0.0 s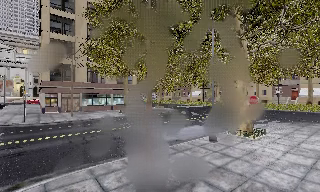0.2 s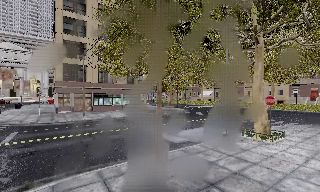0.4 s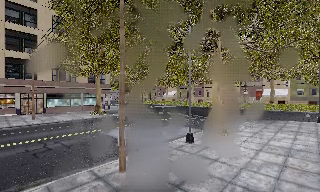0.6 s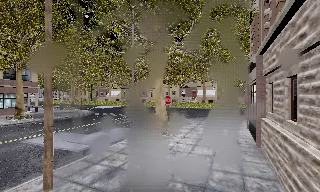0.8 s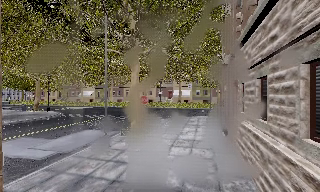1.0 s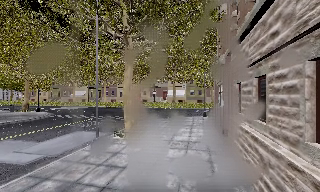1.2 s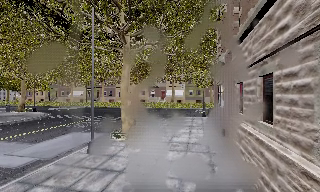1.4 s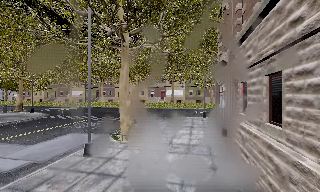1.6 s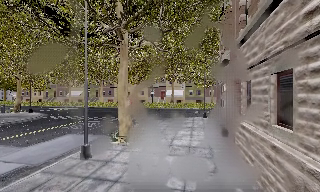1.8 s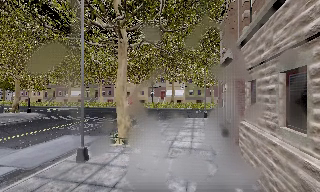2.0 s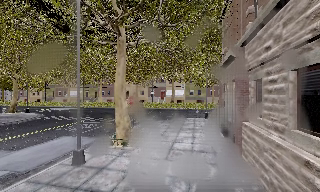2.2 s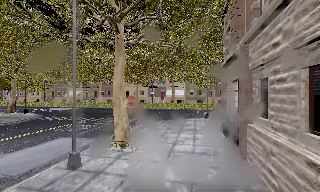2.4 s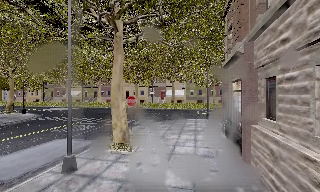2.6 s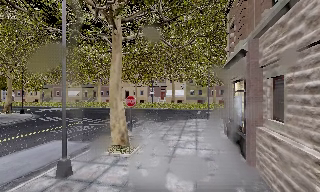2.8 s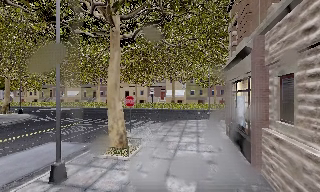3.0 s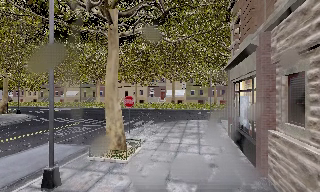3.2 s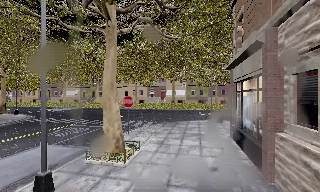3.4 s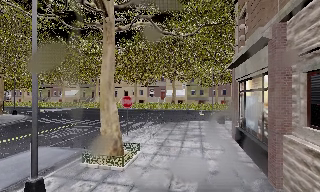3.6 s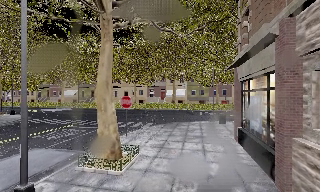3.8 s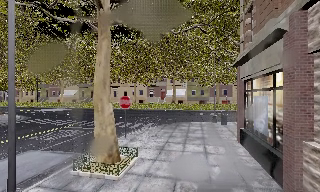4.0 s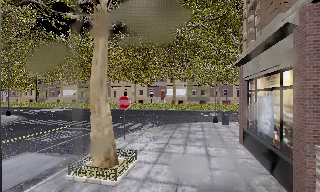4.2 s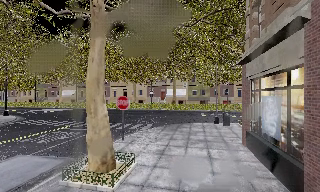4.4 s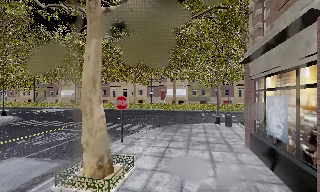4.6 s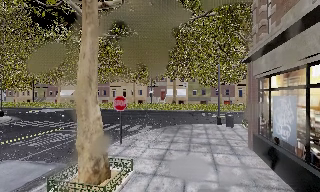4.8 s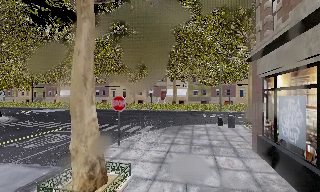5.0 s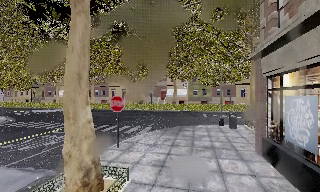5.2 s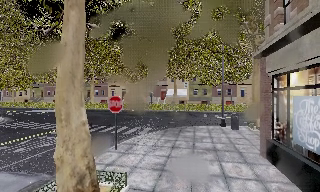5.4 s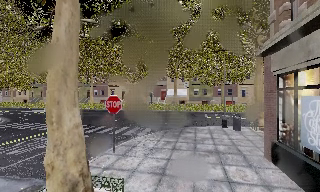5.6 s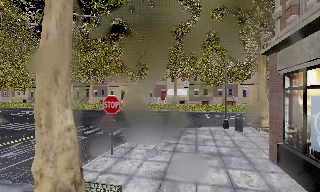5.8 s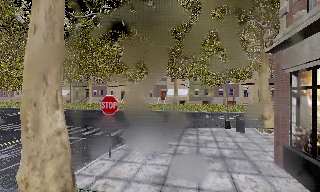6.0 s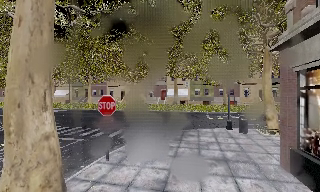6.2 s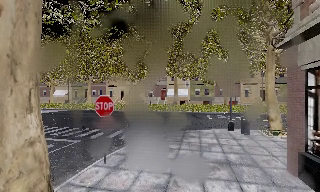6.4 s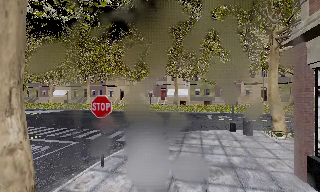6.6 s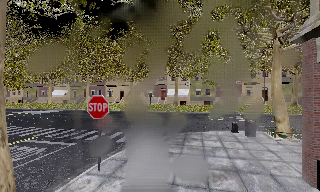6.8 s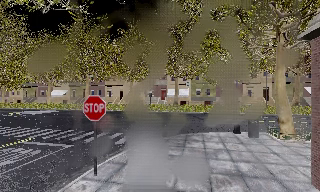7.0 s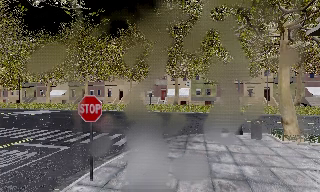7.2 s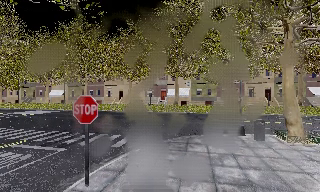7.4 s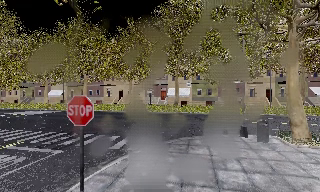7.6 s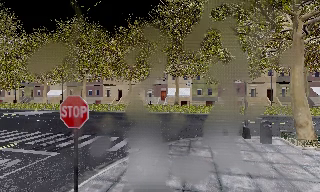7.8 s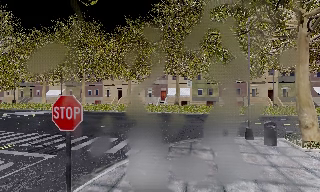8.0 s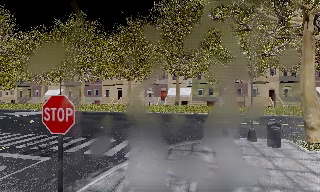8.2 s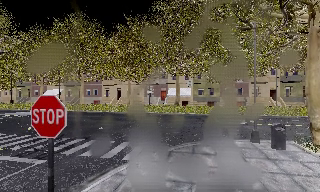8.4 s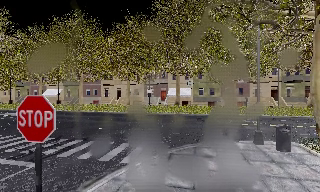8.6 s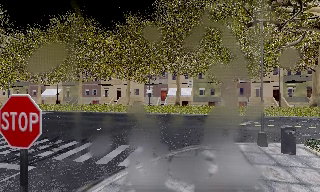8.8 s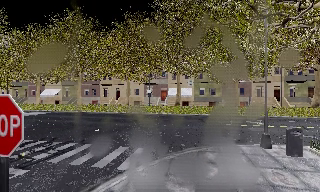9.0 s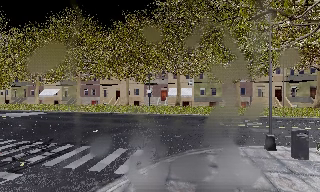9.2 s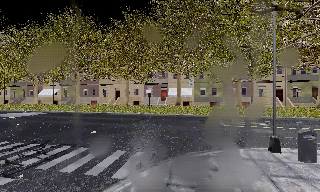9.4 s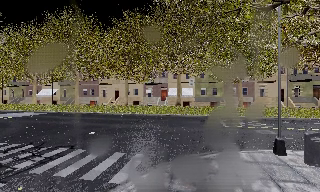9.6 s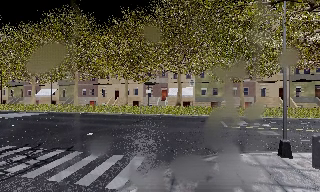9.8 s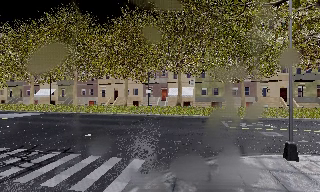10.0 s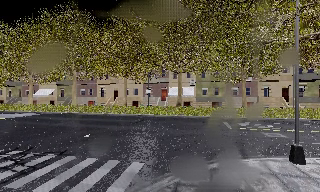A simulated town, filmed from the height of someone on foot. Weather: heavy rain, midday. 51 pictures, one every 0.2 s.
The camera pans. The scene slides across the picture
to the left.
The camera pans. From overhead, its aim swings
clockwise.
0.0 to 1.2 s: The scene slides to the left, as the camera pans about 40 degrees to its right. It travels forward, about 2 m.
1.2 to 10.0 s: The camera travels forward, about 13 m, so what stands in front looms larger.
The film runs forward here.
